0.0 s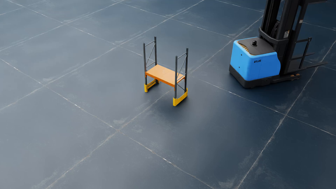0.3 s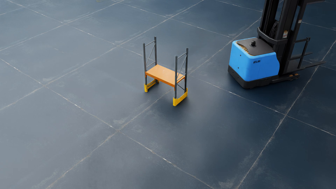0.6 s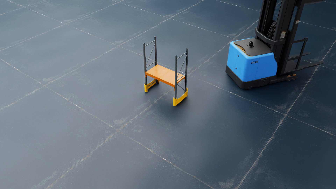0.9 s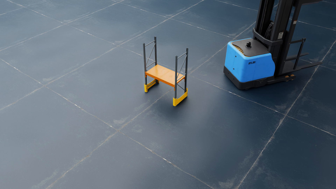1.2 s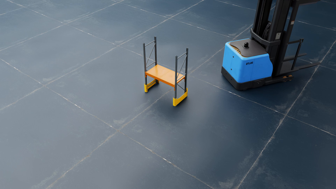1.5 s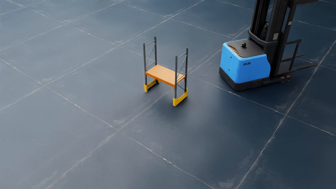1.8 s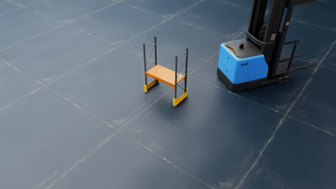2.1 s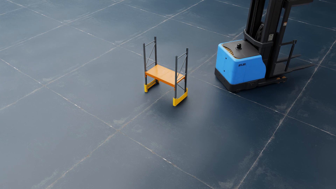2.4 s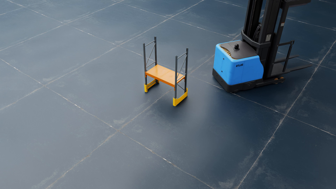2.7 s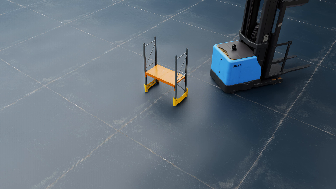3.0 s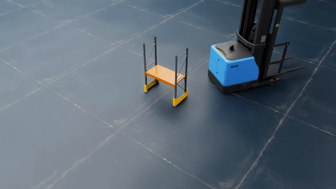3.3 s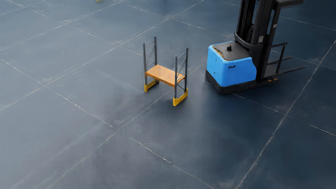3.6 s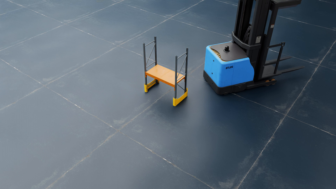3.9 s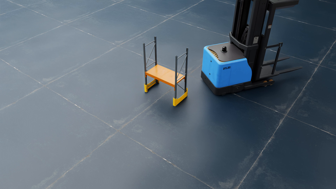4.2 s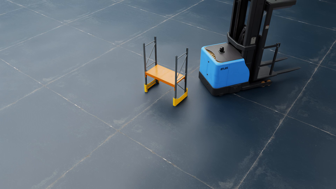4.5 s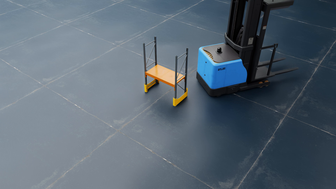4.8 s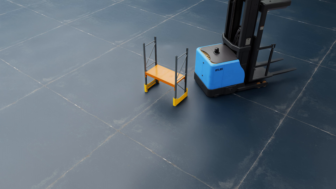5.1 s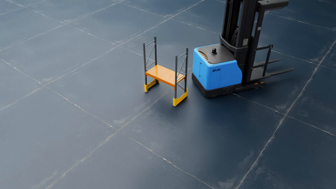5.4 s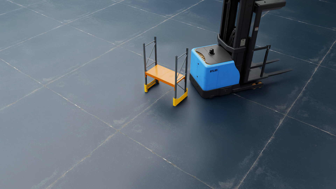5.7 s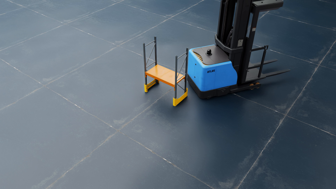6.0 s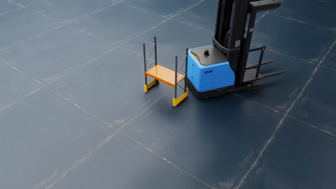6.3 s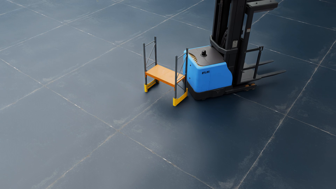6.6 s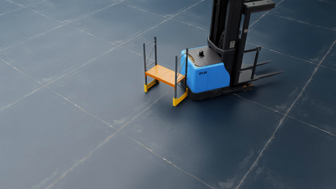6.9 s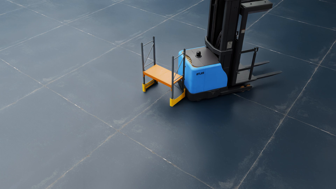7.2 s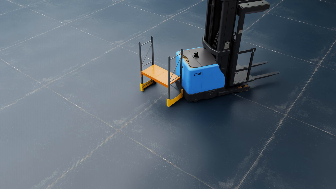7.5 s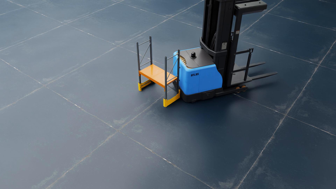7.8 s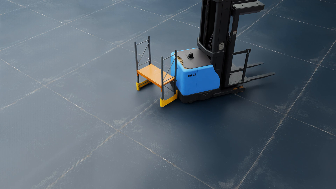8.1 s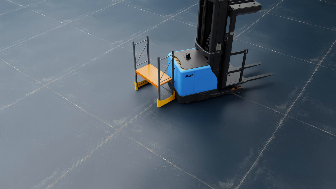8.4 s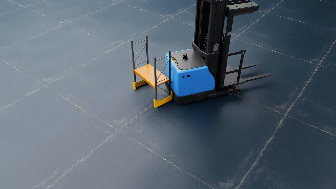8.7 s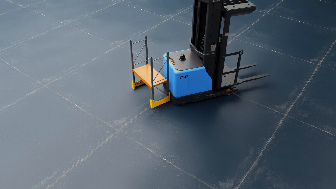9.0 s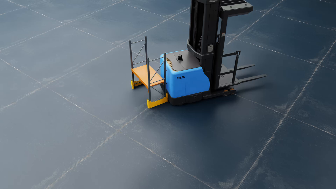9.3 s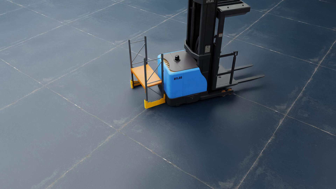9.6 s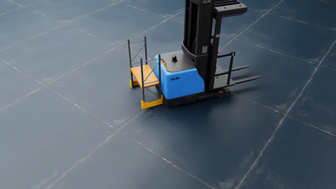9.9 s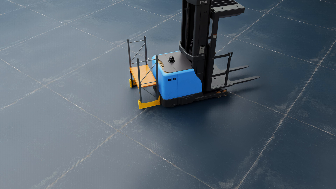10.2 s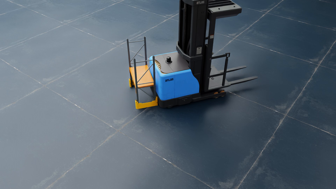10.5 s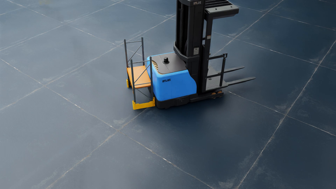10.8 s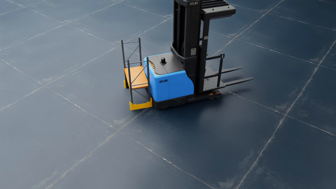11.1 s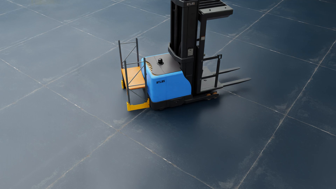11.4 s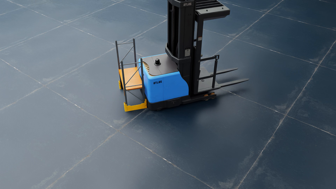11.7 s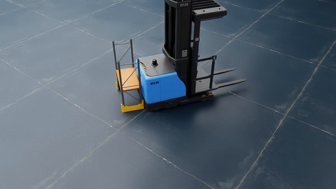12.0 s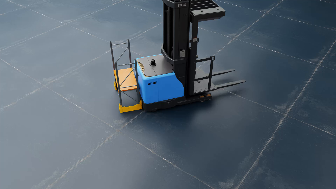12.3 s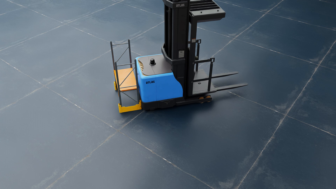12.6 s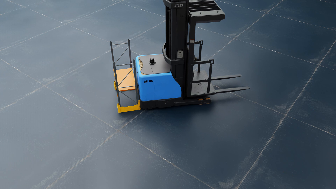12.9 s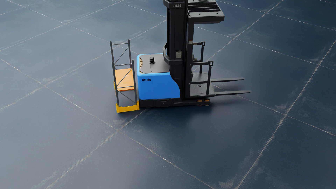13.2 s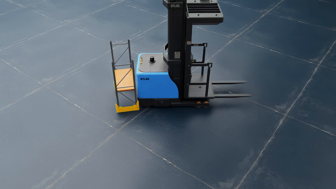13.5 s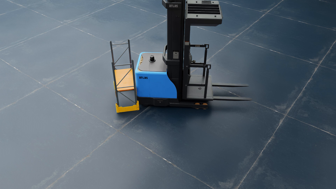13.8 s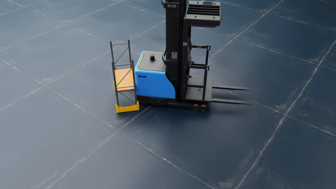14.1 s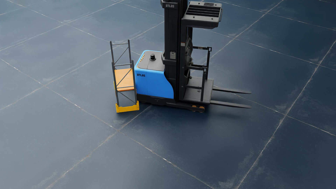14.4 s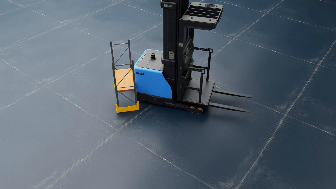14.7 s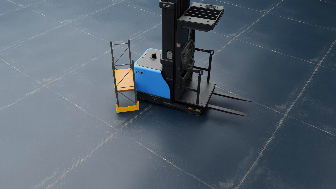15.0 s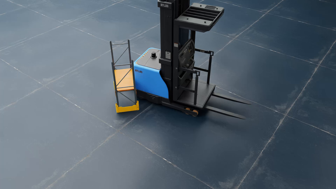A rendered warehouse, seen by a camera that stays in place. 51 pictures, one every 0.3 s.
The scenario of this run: A forklift runs into an object in its way.
